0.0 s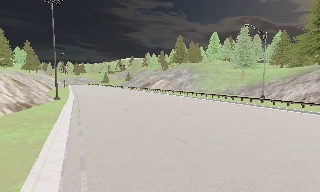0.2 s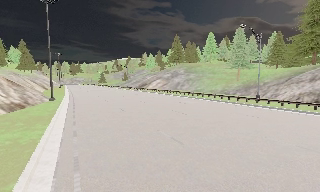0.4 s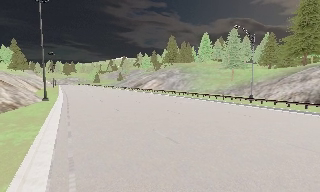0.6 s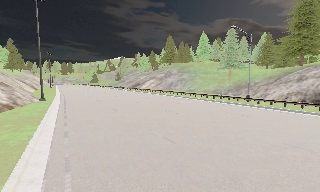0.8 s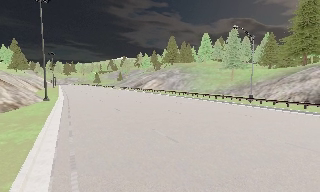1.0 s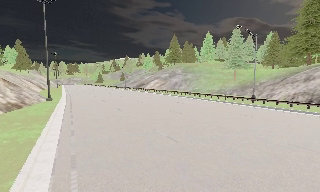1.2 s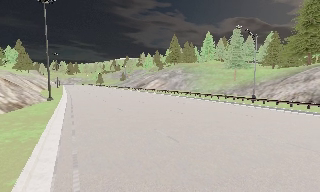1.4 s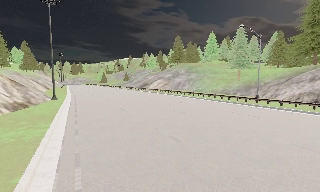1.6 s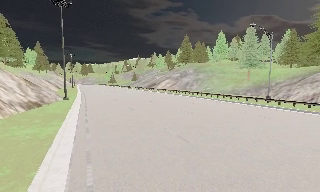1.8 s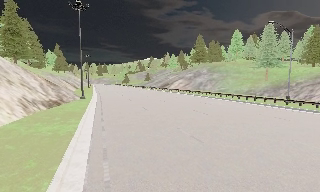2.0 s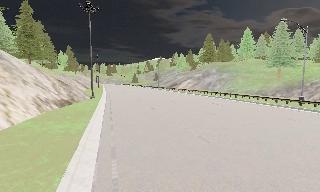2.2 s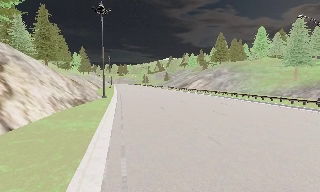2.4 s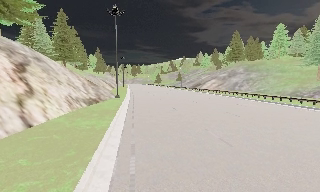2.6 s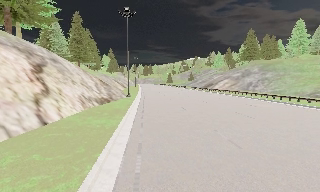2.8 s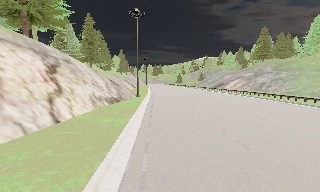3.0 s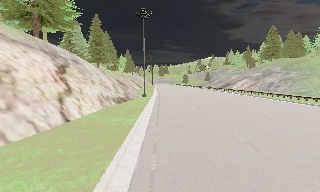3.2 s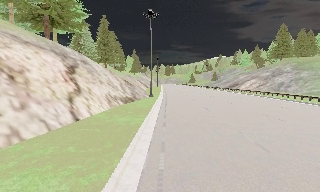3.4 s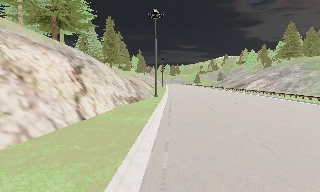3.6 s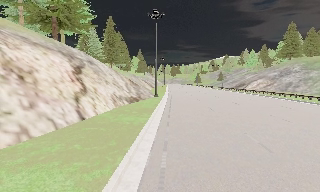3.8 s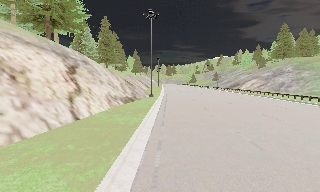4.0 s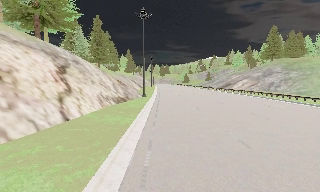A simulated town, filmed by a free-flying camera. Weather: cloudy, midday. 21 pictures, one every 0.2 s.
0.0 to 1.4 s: The camera shifts only a little, or ends up much as it began.
1.4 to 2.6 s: The camera swings to its left by about 25 degrees, and the scene slides to the right.
2.6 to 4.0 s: The camera shifts only a little, or ends up much as it began.
The film runs backward here.
